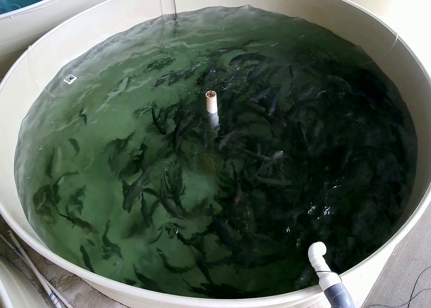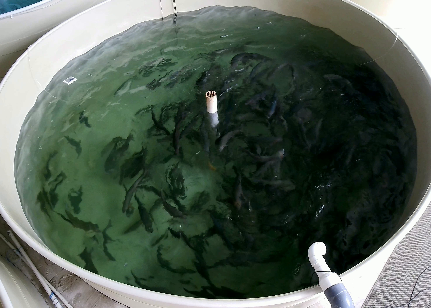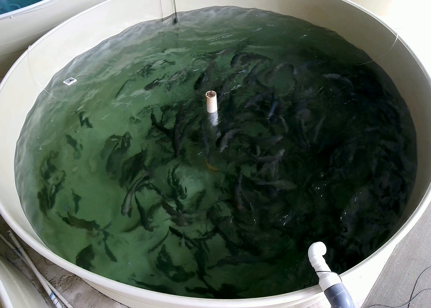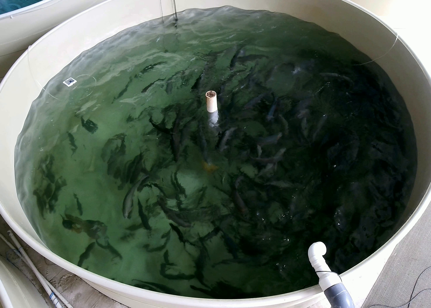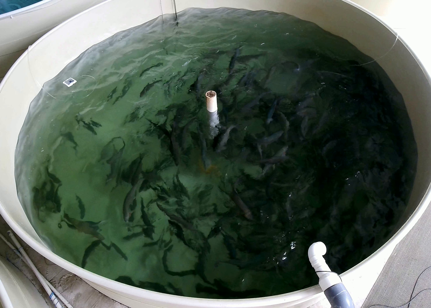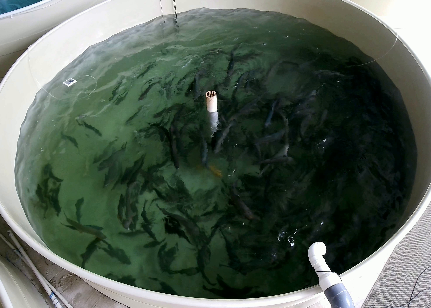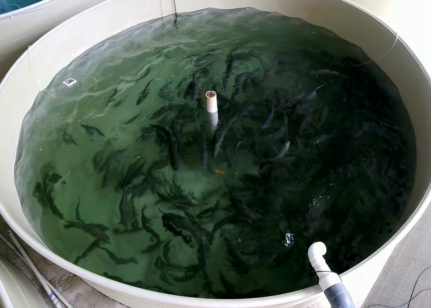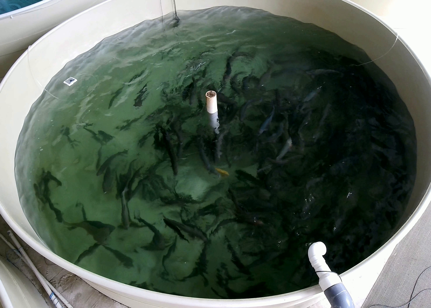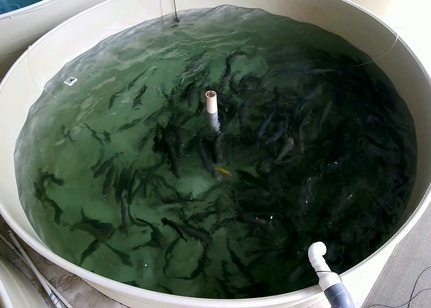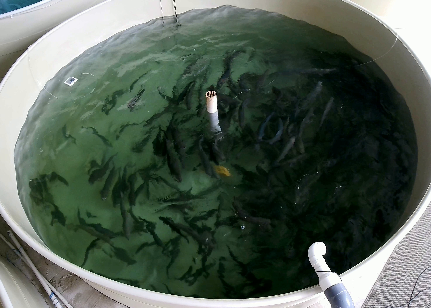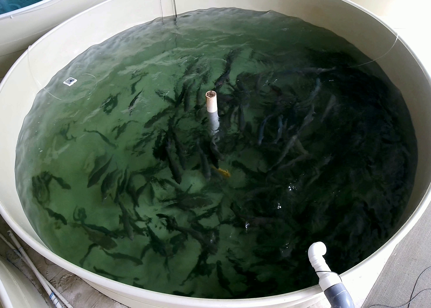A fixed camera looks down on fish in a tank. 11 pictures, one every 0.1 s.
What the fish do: Foraging.
